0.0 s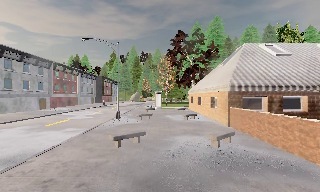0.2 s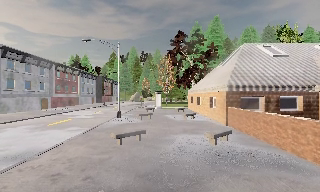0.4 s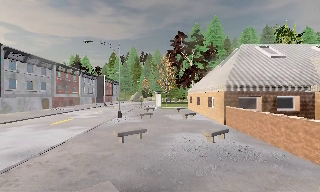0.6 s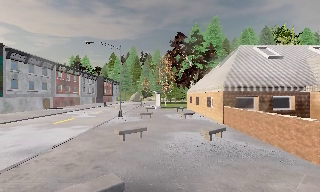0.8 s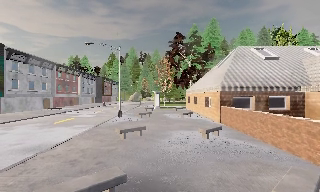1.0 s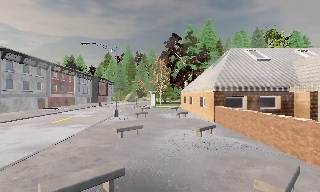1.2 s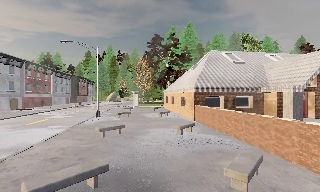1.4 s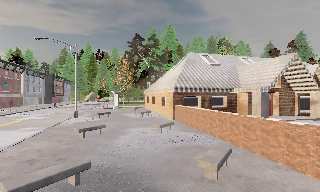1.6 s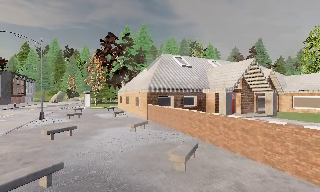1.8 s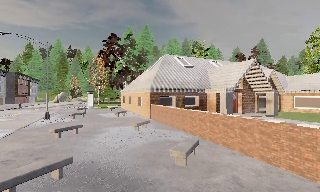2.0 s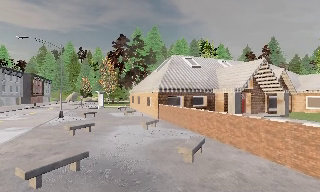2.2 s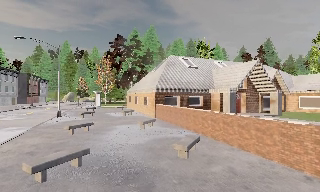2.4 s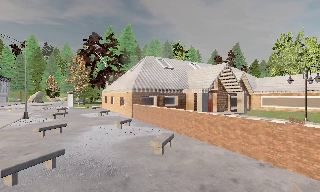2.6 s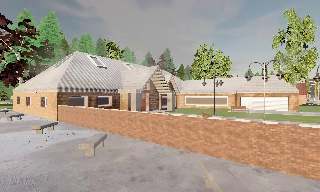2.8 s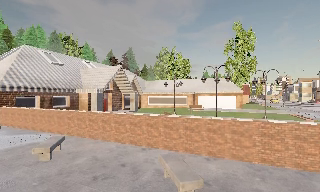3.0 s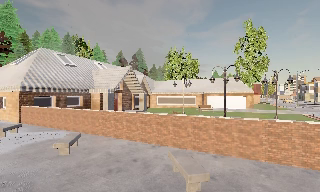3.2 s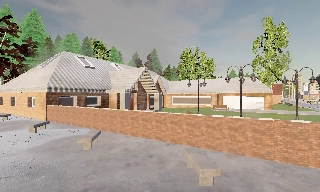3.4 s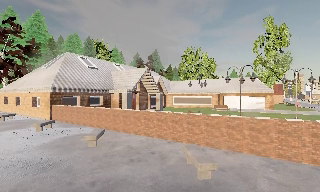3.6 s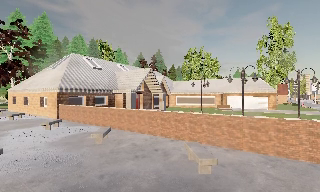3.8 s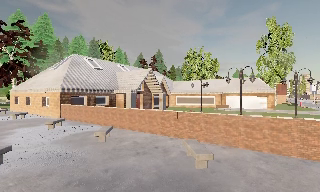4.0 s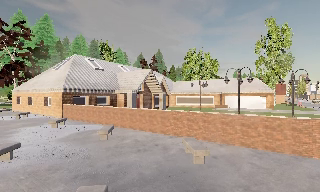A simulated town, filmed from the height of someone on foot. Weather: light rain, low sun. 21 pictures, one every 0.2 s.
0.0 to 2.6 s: The camera pans to its right, which is clockwise from overhead, by about 55 degrees. It travels backward, about 4 m.
2.6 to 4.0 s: The camera travels backward, about 2 m, so what stands in front gets smaller.
The film runs backward here.
